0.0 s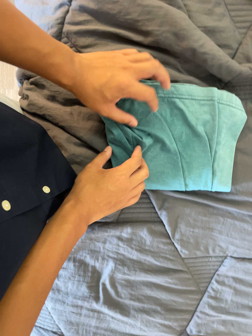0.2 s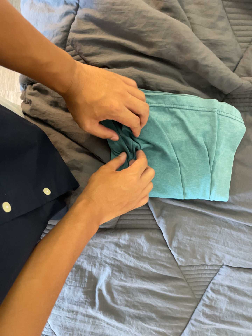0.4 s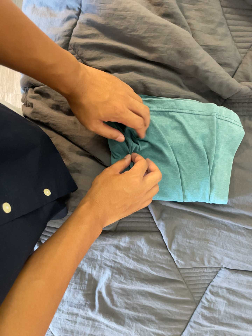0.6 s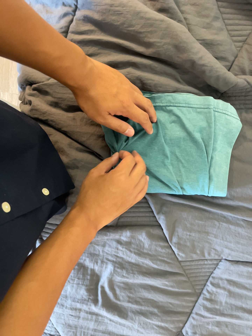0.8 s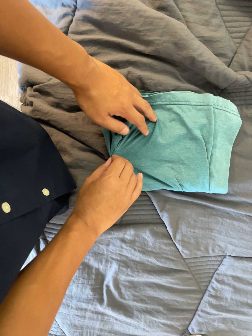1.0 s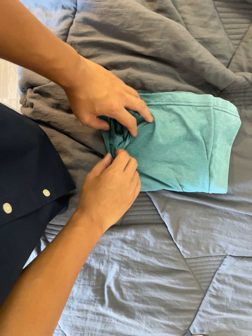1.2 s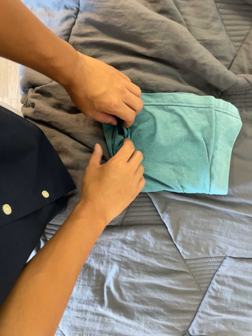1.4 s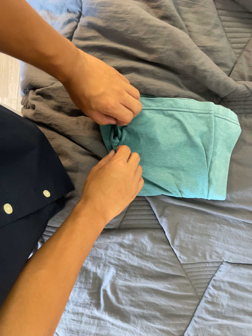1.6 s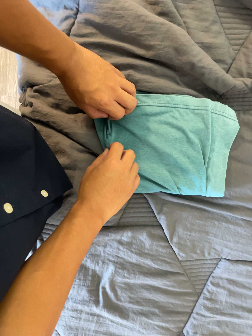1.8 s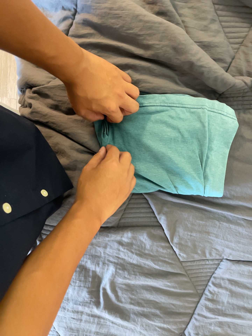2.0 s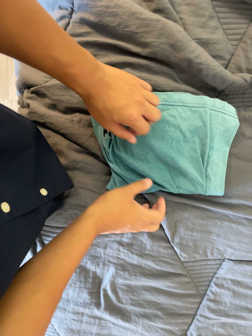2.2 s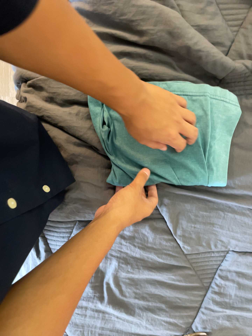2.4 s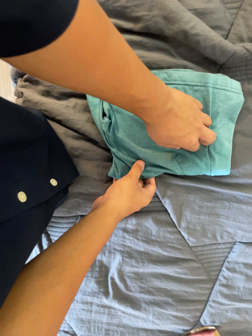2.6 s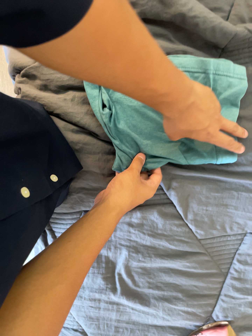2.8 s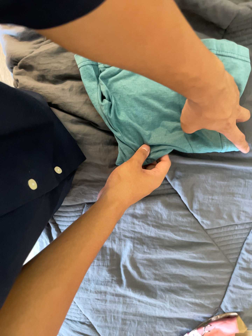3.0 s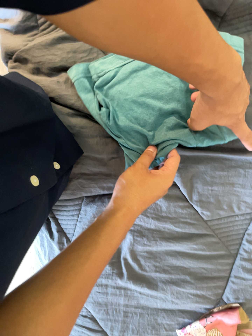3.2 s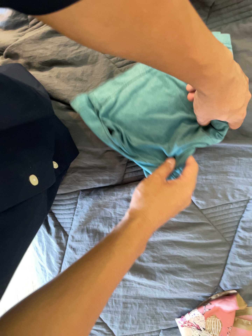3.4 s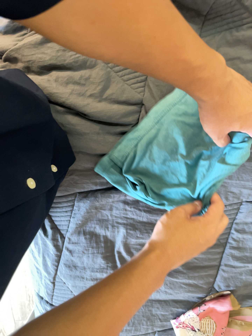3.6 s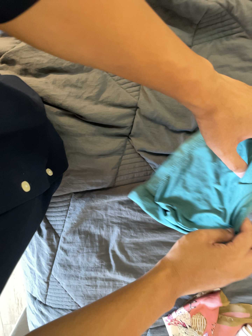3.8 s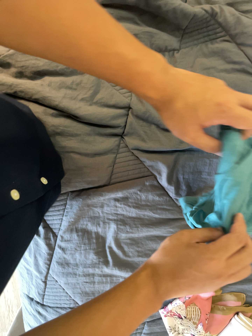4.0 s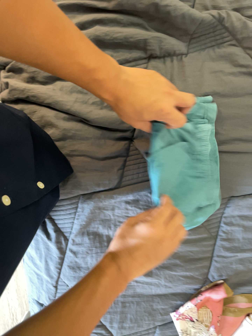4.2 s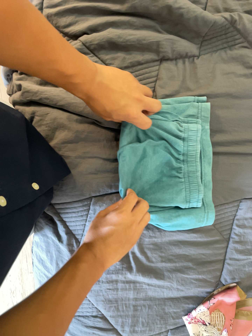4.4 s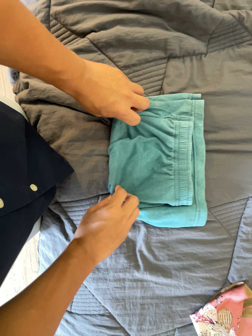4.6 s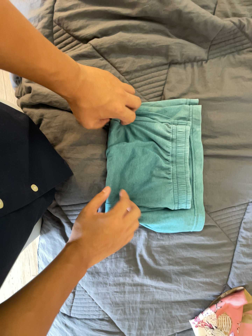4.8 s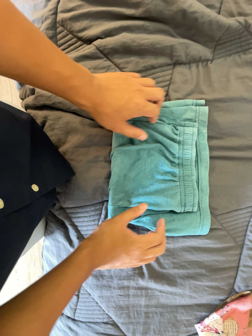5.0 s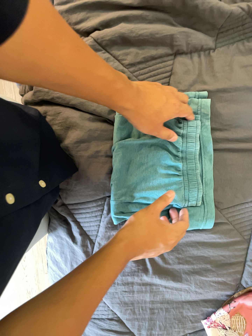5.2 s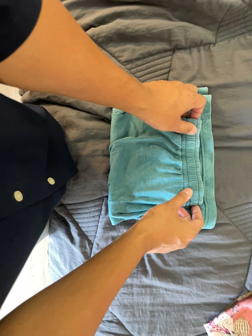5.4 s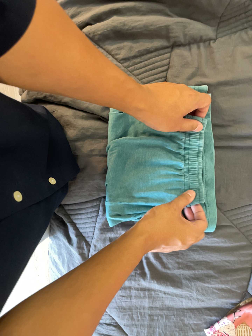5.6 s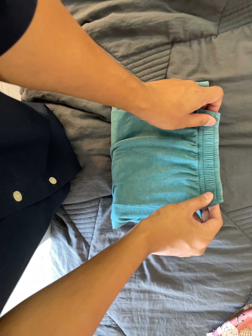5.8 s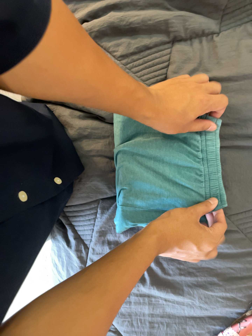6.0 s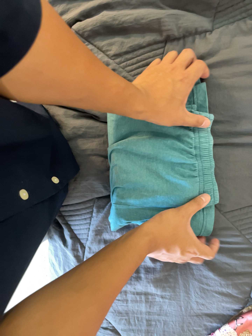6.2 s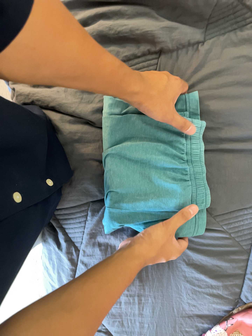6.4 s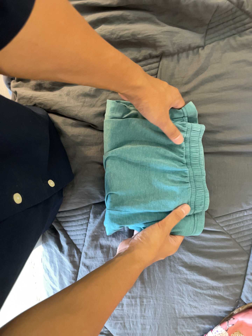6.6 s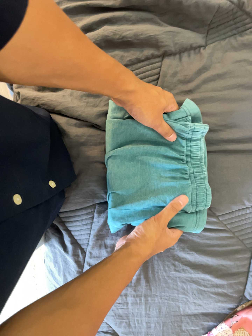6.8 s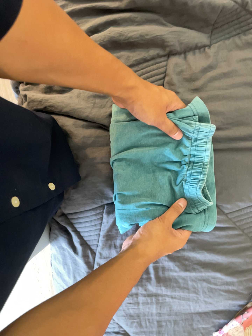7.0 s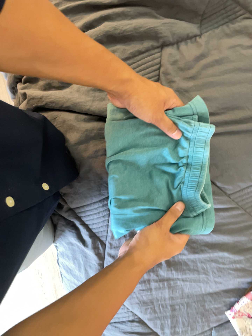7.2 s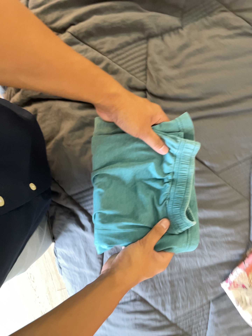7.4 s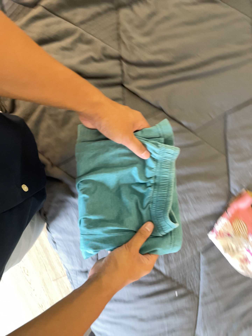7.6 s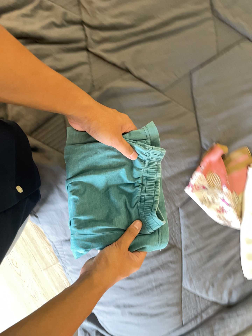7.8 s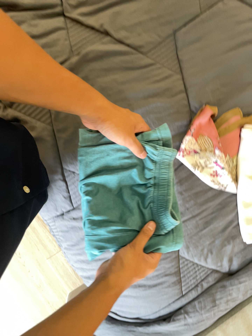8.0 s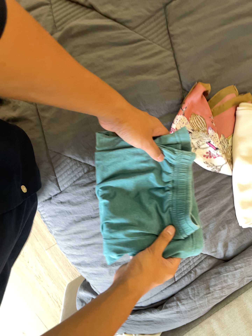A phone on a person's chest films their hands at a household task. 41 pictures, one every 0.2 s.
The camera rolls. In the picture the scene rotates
counterclockwise.
0.0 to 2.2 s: The camera shifts only a little, or ends up much as it began.
2.2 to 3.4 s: The camera travels toward the bottom of its view, about 7 cm, so close, fixed things drift upward. It rolls about its line of sight by about 10 degrees, and the scene rotates counterclockwise.
3.4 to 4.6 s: The camera travels to its left, about 10 cm.
4.6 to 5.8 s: The camera pans to its left by about 10 degrees. It travels to its right and forward, about 10 cm.
5.8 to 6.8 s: The camera shifts only a little, or ends up much as it began.
6.8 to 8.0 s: The scene slides to the left, as the camera pans about 10 degrees to its right. It travels toward the bottom of its view, about 34 cm, so close, fixed things drift upward. It rolls about its line of sight by about 25 degrees, and the scene rotates counterclockwise.
The film runs forward here.
